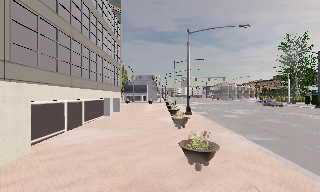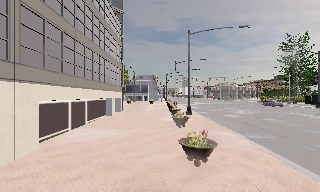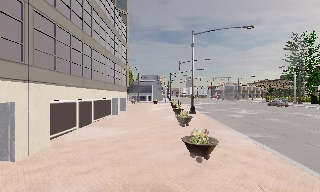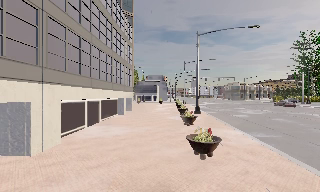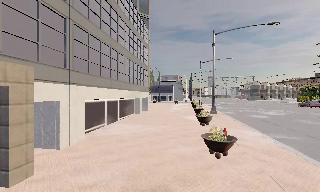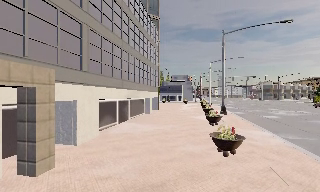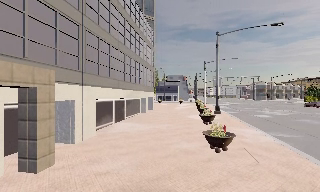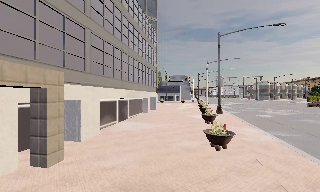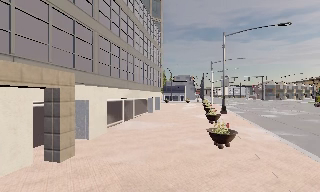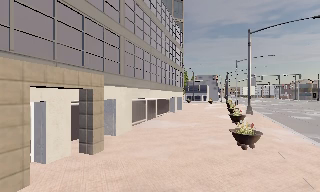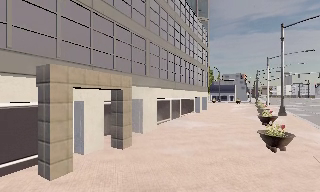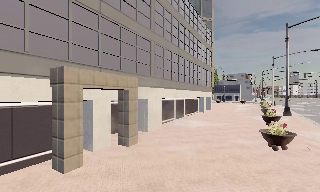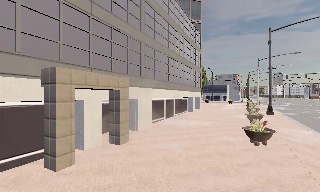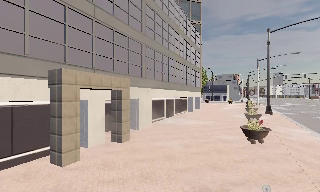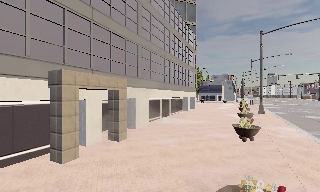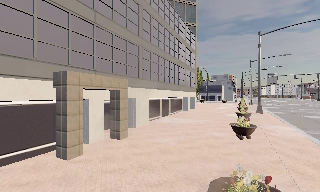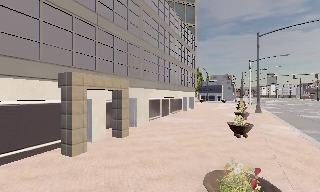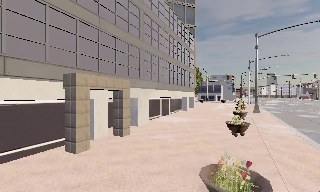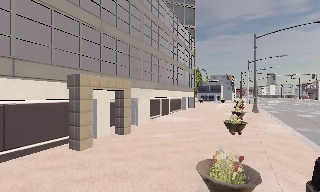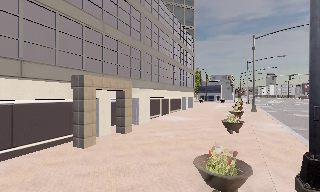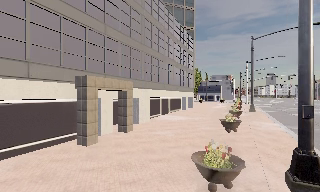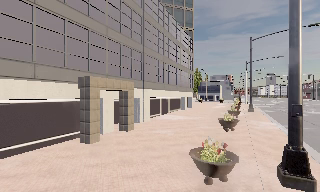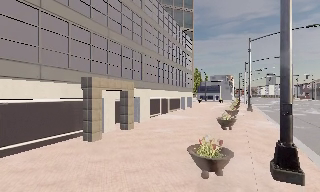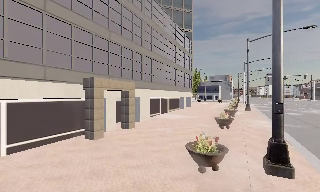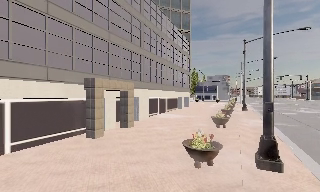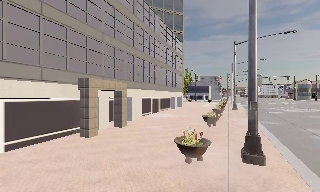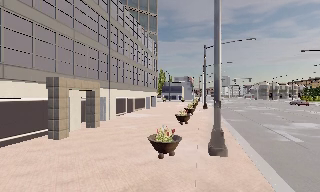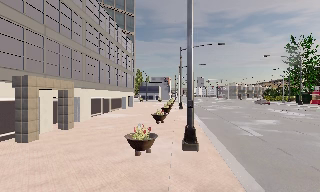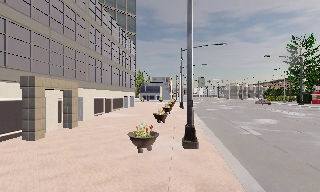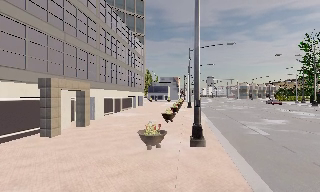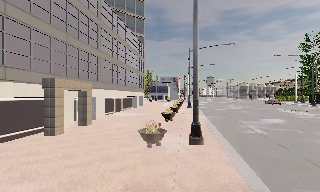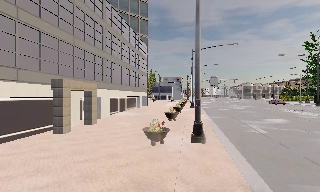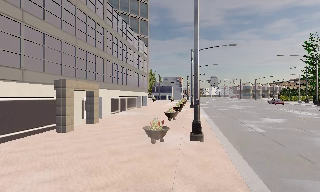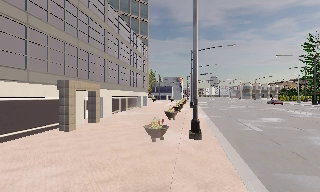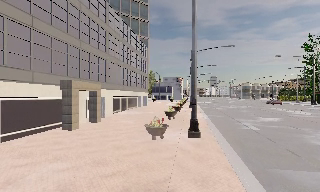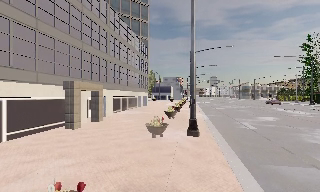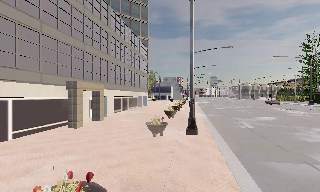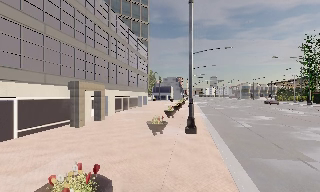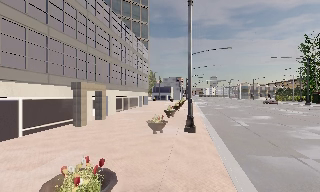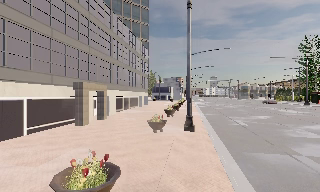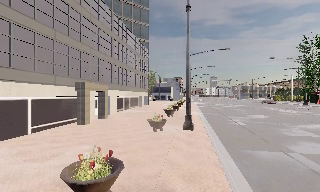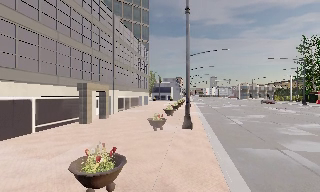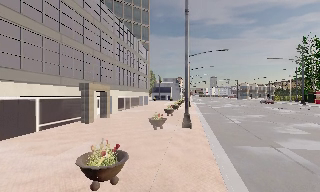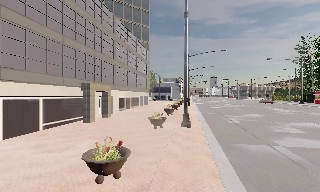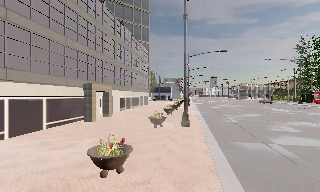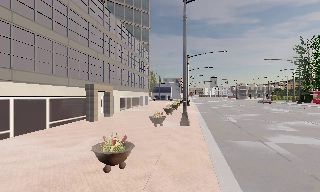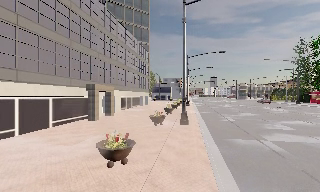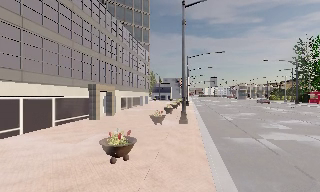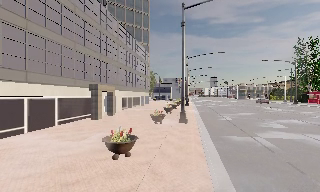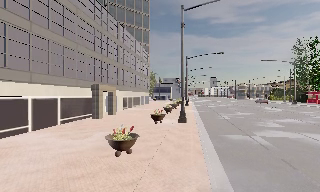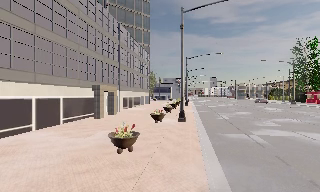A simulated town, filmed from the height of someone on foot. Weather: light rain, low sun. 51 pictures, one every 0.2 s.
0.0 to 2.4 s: The camera swings to its left by about 30 degrees, and the scene slides to the right. It travels backward, about 4 m, so what stands in front gets smaller.
2.4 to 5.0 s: The camera travels backward, about 4 m, so what stands in front gets smaller.
5.0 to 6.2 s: The scene slides to the left, as the camera pans about 15 degrees to its right. It travels backward, about 2 m, so what stands in front gets smaller.
6.2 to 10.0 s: The camera travels backward, about 6 m, so what stands in front gets smaller.
The film runs backward here.
